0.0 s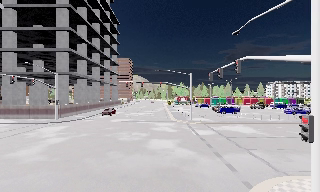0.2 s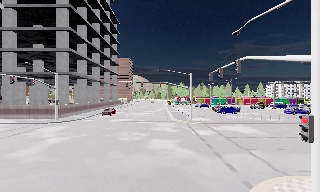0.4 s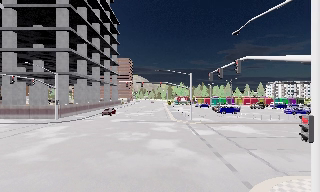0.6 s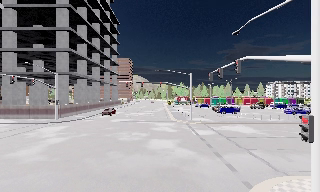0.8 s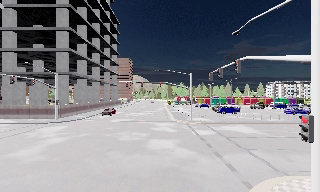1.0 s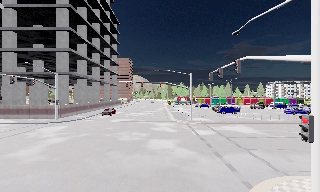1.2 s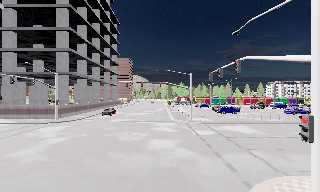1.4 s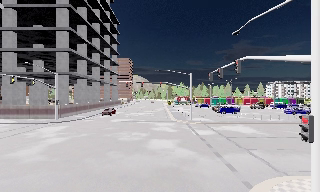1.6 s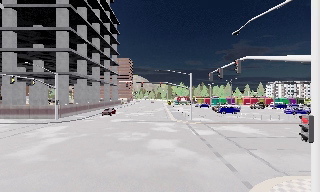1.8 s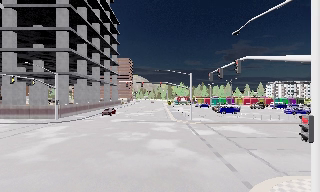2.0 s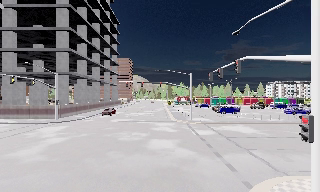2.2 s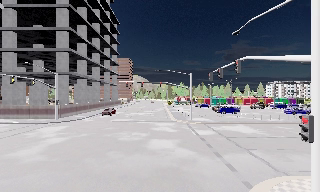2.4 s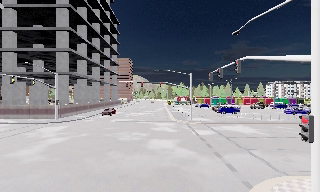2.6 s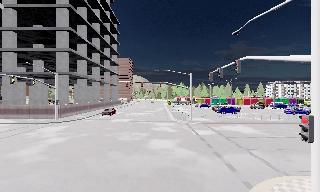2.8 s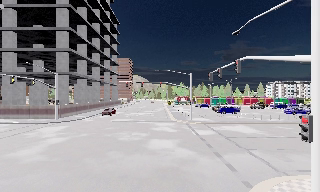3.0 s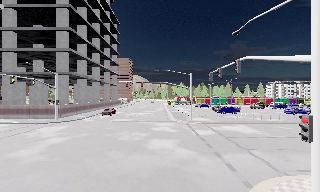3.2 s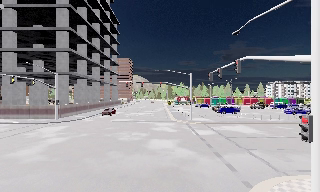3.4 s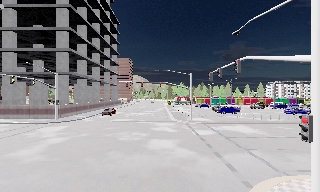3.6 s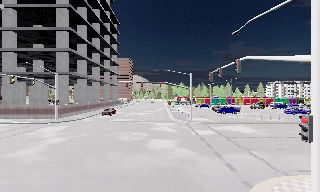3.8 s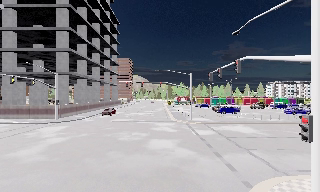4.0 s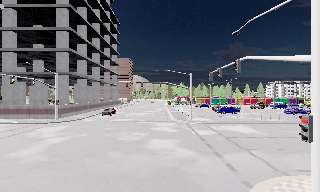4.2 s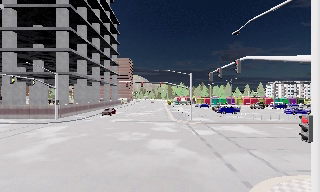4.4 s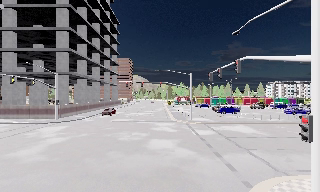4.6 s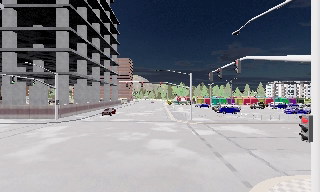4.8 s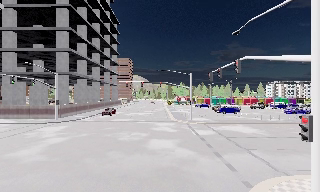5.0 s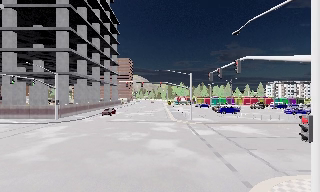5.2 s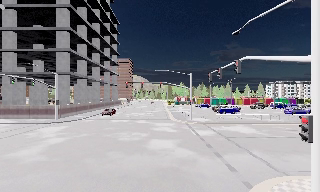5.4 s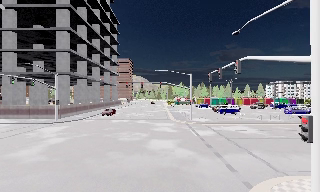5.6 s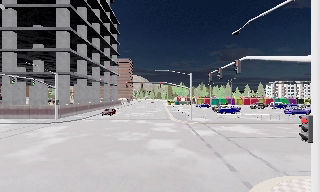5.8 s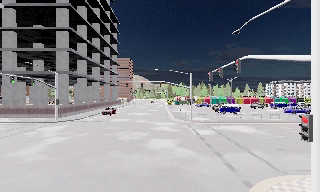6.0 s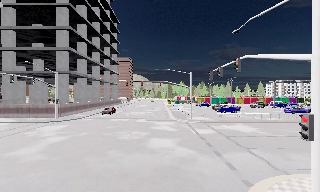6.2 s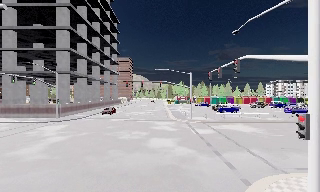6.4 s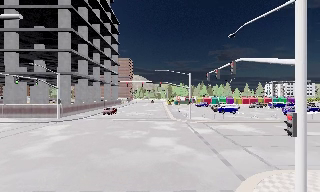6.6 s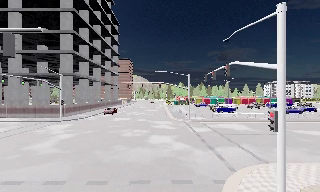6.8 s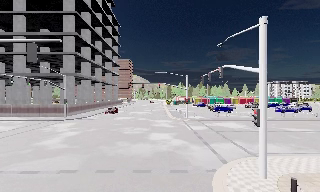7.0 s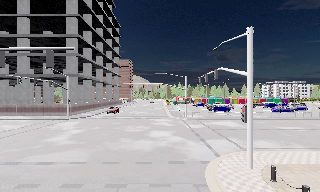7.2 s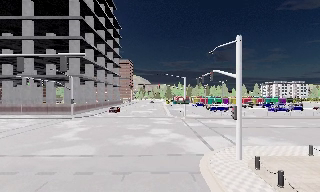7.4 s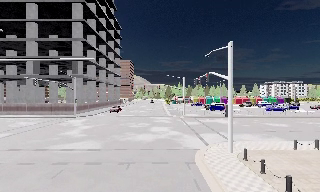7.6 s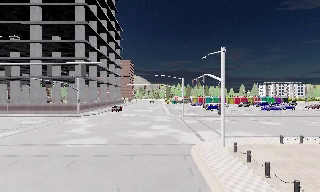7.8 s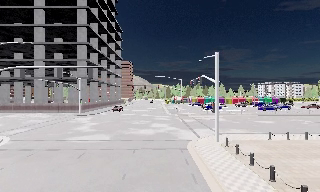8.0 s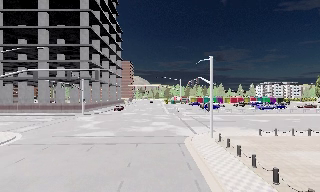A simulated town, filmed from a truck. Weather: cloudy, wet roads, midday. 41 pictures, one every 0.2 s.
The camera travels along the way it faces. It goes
backward.
0.0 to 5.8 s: The camera keeps its place and its aim.
5.8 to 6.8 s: The camera travels backward, about 2.5 m, so what stands in front gets smaller. It gains speed.
6.8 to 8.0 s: The camera travels backward, about 7 m, so what stands in front gets smaller.
The film runs backward here.
